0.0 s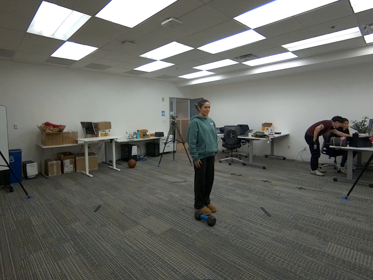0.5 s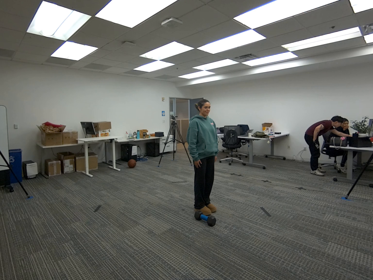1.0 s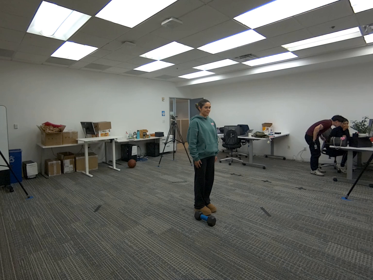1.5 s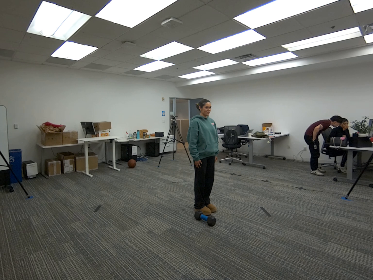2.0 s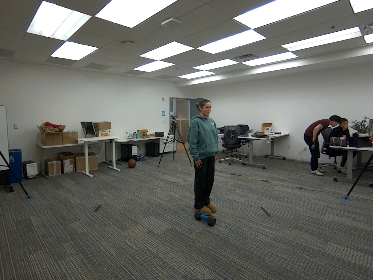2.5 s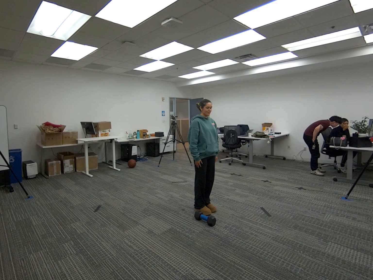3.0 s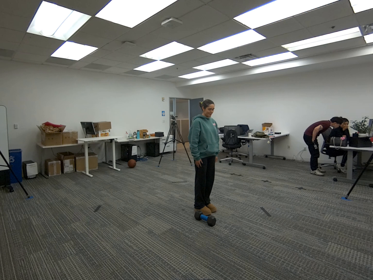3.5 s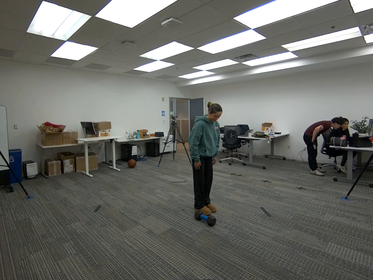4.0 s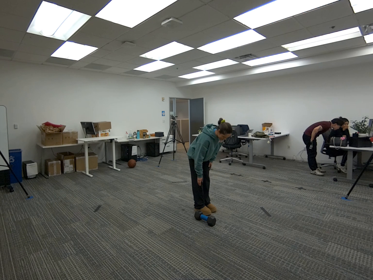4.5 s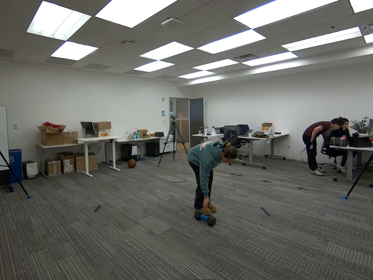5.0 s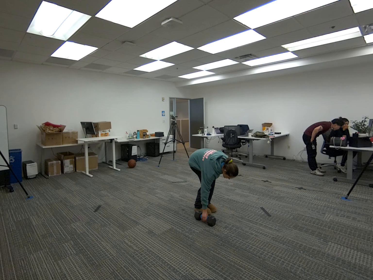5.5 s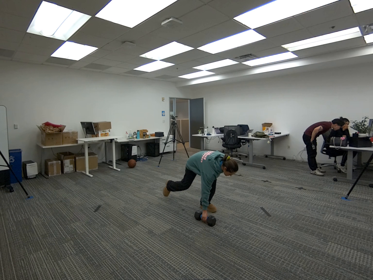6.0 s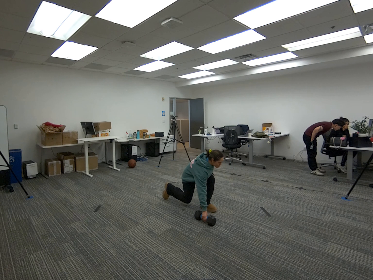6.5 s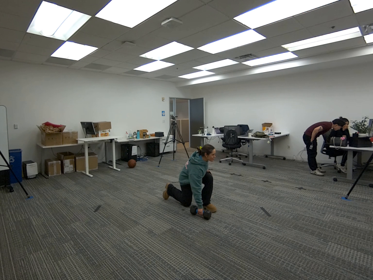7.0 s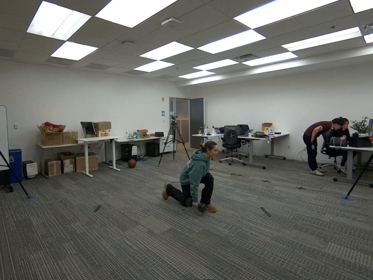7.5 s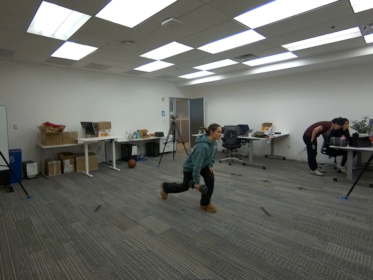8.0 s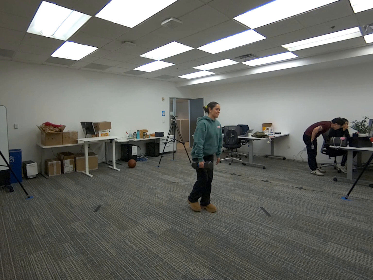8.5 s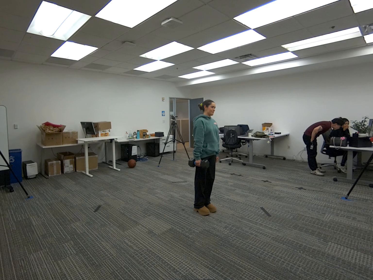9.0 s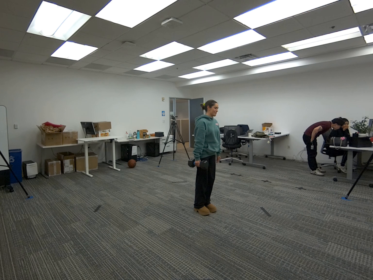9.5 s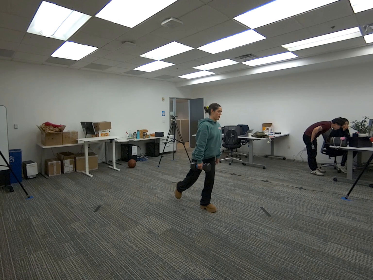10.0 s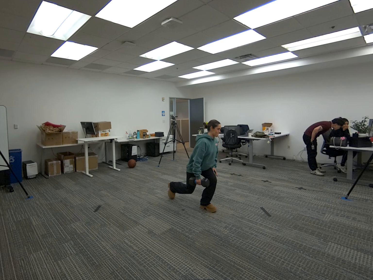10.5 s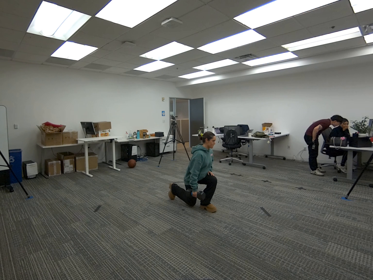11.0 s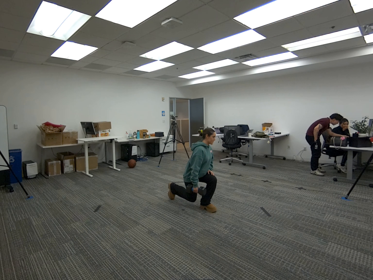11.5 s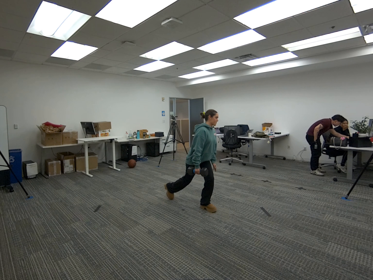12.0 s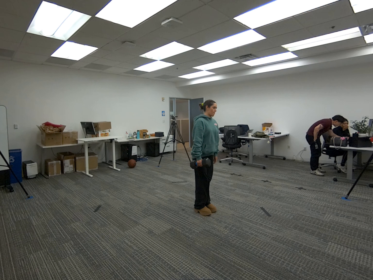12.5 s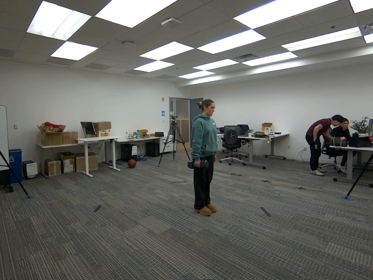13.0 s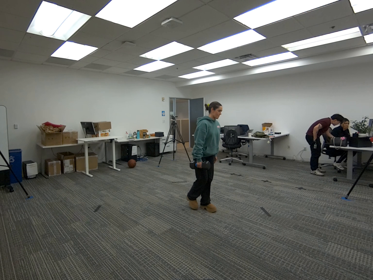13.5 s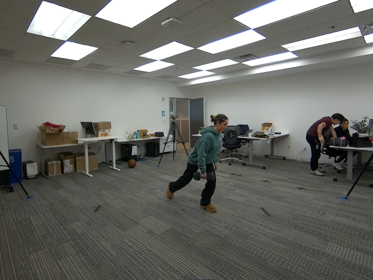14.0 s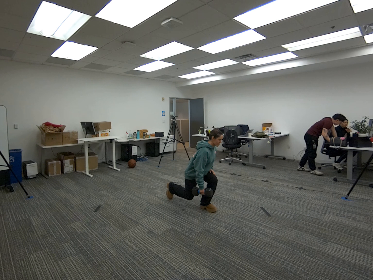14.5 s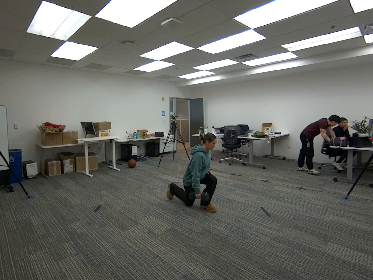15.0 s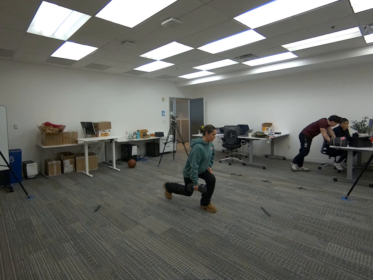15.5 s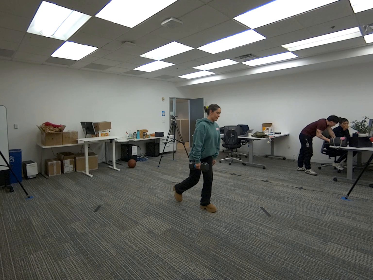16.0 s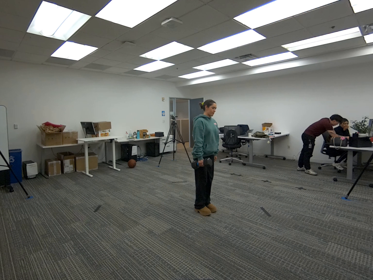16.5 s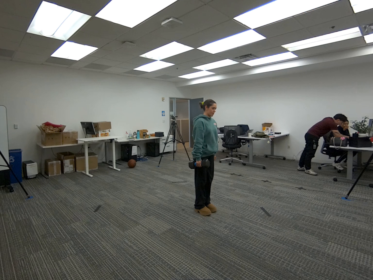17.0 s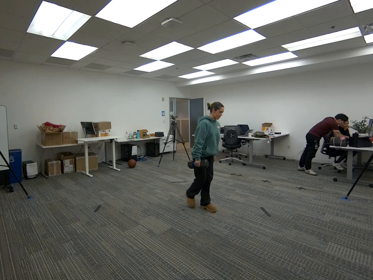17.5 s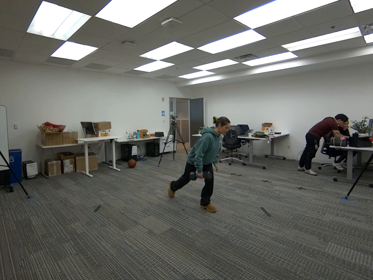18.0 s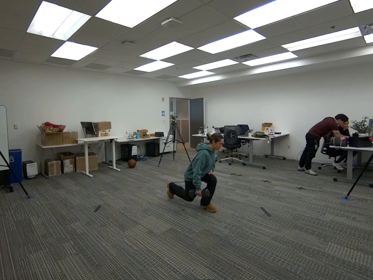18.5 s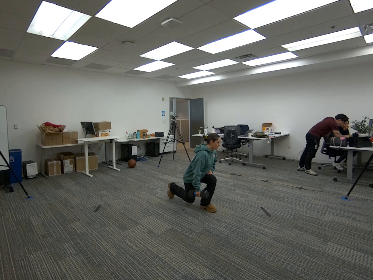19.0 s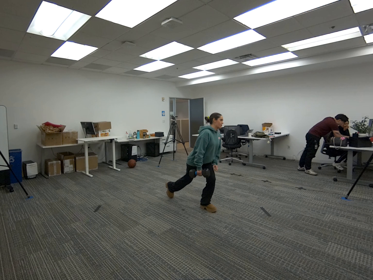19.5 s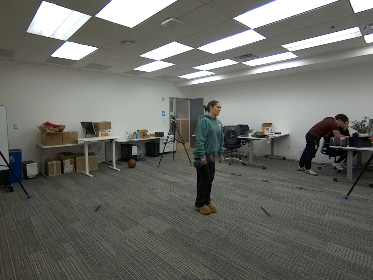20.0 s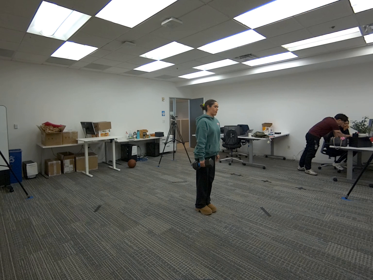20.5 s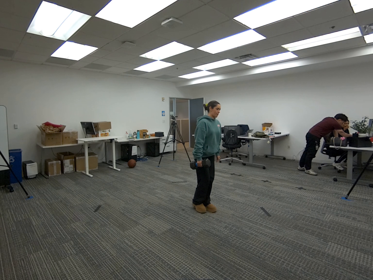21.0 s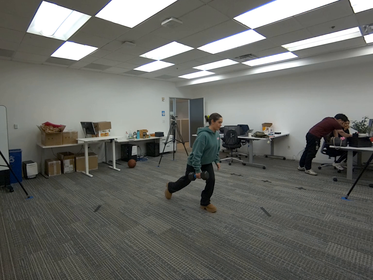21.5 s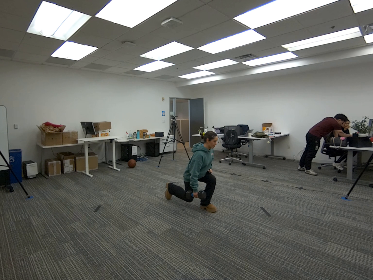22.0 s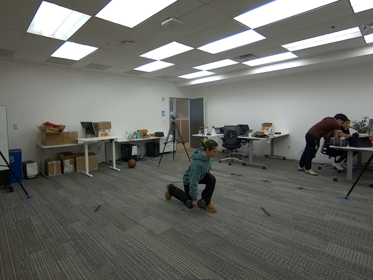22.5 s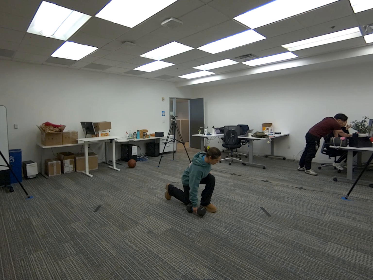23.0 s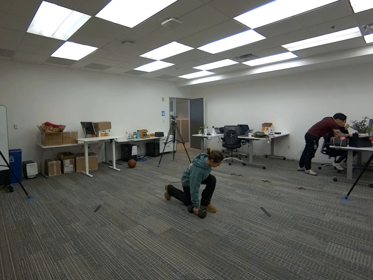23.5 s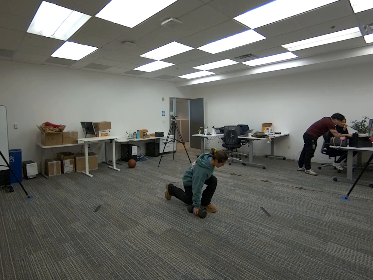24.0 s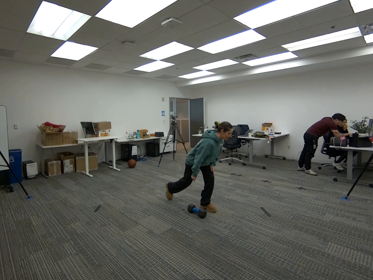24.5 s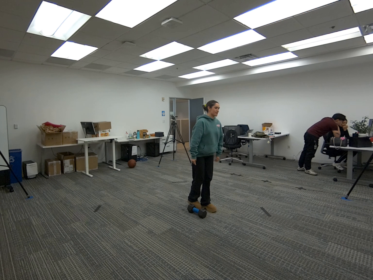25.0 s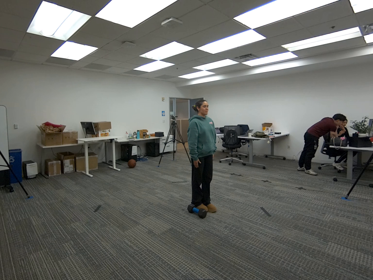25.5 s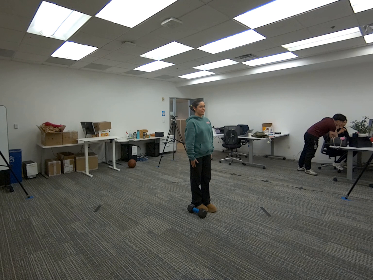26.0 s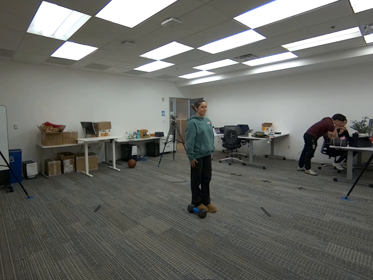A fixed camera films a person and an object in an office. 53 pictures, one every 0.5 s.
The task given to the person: Walk to the dumbbell, grasp it with both hands, and perform alternating lunges while holding it. Continue until finished, then place the dumbbell on the ground.
